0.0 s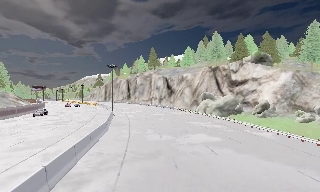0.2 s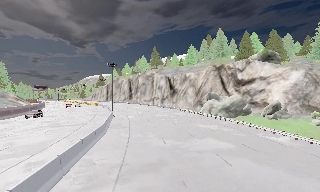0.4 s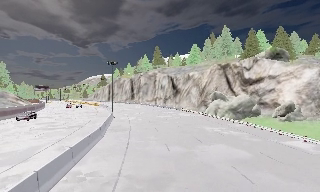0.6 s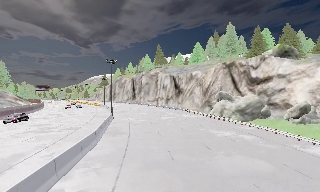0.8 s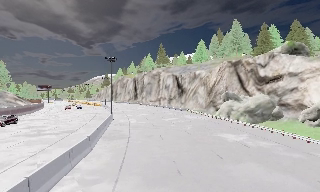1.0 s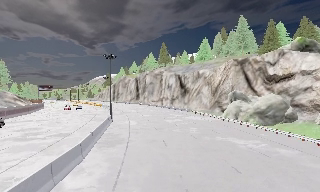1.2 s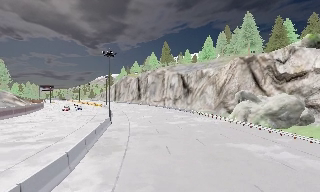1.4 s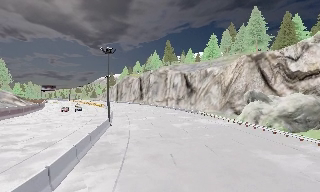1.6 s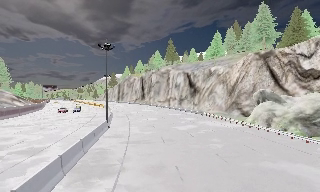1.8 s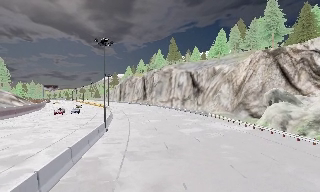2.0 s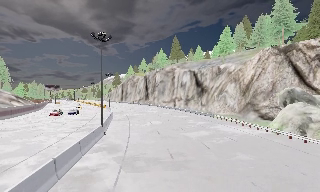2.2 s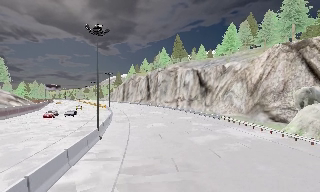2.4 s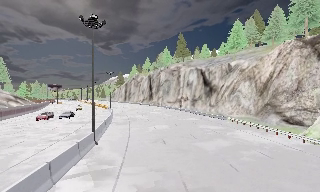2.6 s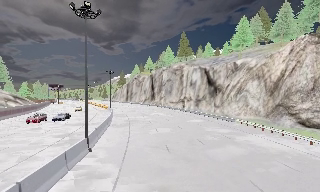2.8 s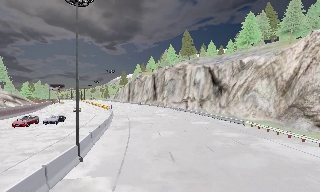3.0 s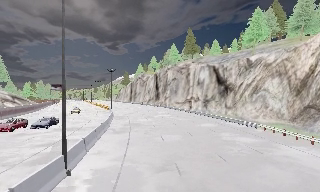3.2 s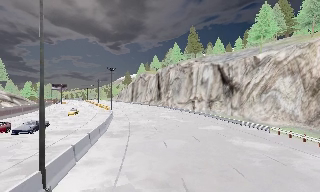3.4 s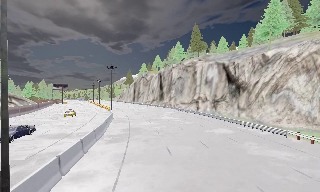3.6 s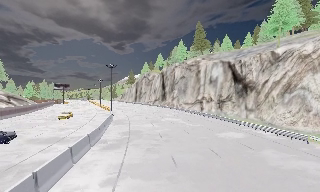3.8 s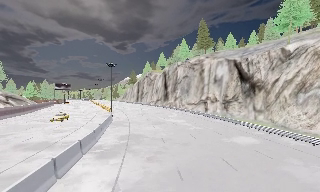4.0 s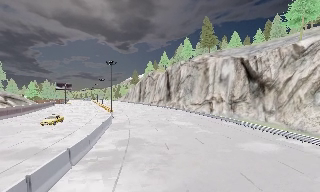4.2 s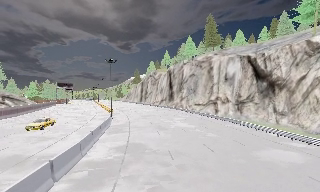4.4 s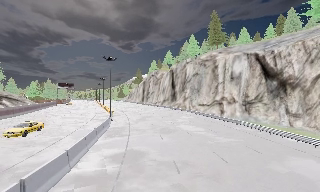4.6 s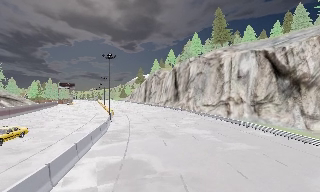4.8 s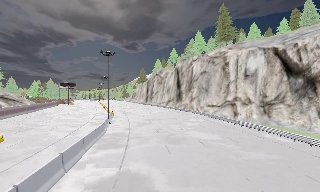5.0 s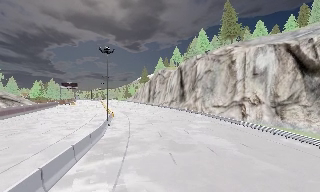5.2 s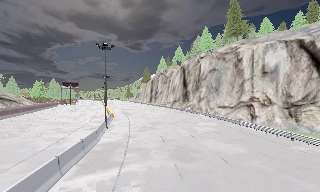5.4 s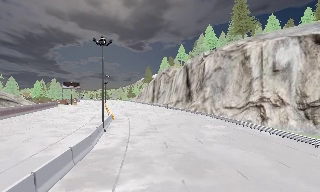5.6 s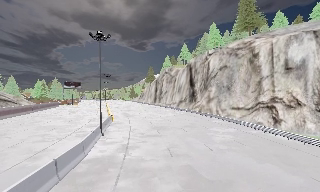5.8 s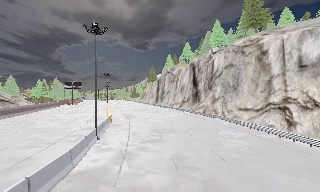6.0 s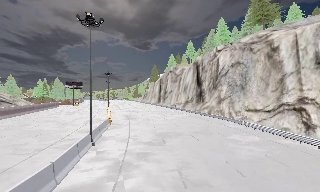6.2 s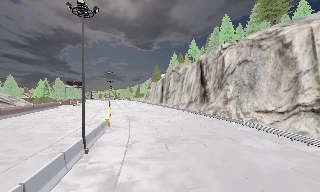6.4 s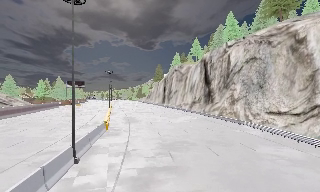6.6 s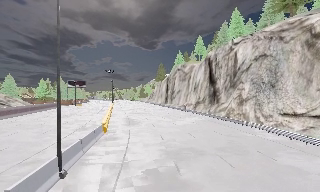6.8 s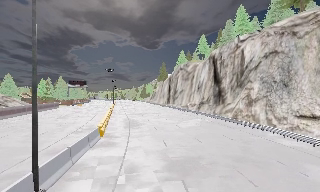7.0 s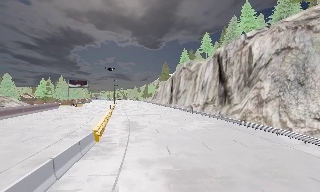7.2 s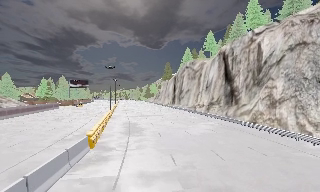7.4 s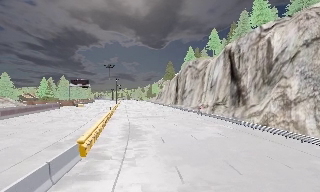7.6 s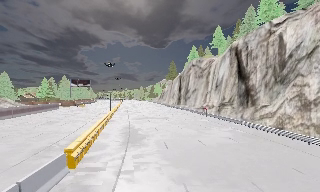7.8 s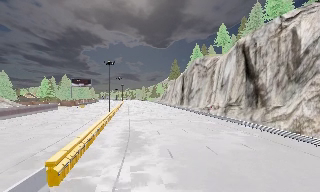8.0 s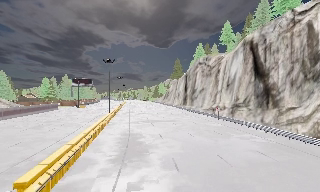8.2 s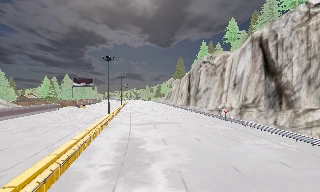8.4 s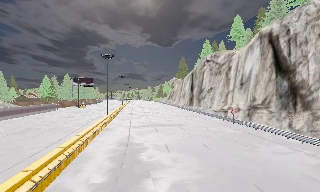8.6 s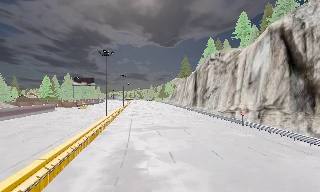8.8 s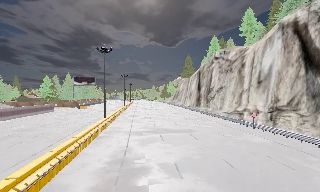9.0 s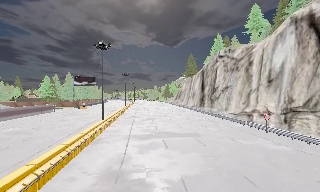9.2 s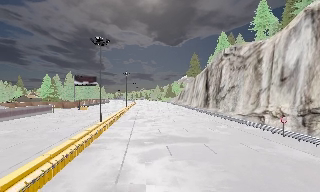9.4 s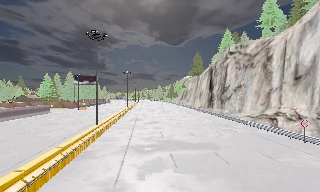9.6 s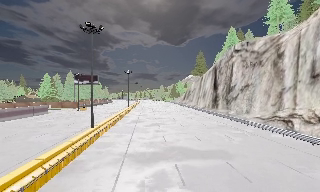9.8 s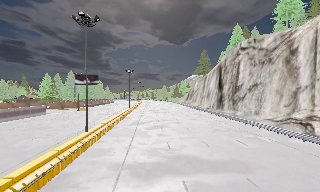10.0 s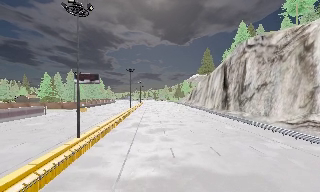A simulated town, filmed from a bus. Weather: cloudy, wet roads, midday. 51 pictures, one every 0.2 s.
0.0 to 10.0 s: The camera swings to its left by about 35 degrees, and the scene slides to the right. It travels forward, about 100 m.
The film runs forward here.
